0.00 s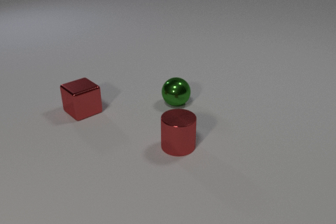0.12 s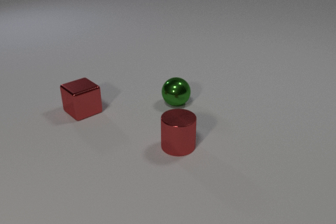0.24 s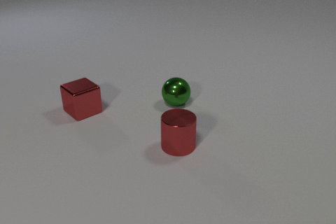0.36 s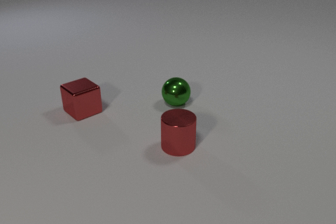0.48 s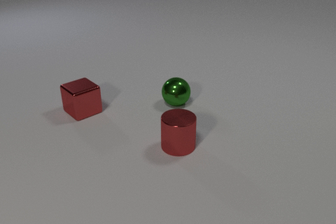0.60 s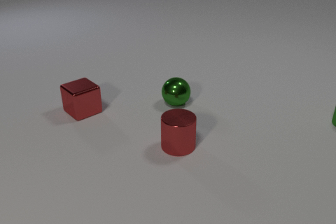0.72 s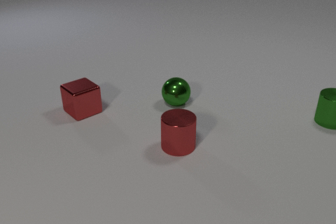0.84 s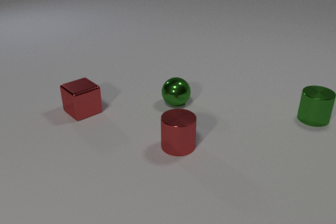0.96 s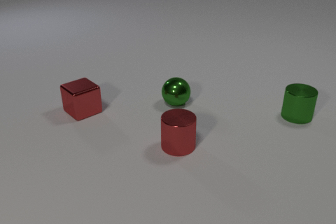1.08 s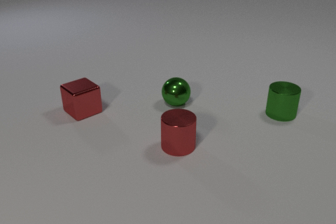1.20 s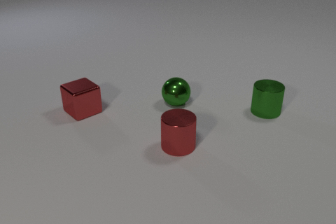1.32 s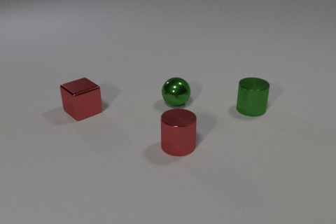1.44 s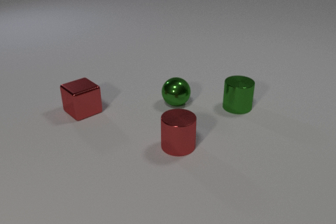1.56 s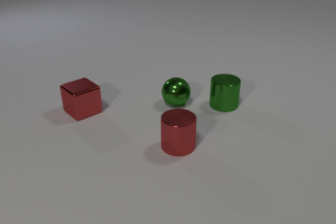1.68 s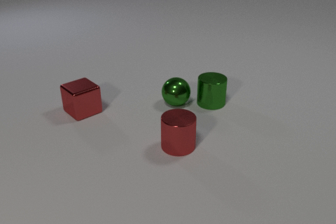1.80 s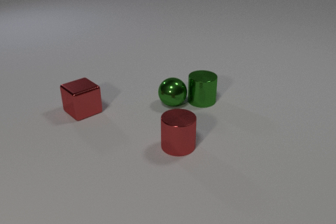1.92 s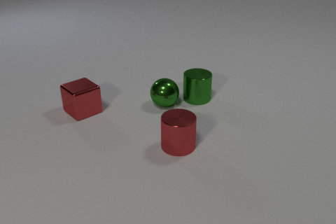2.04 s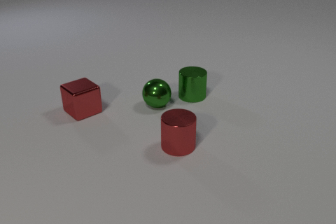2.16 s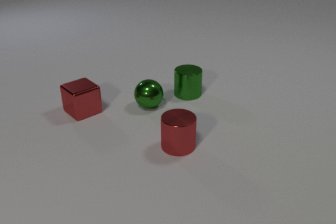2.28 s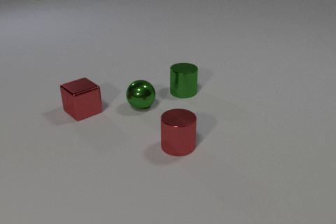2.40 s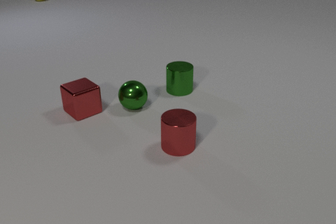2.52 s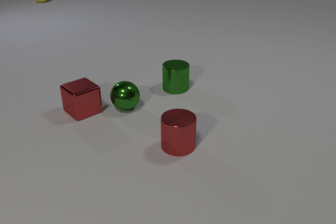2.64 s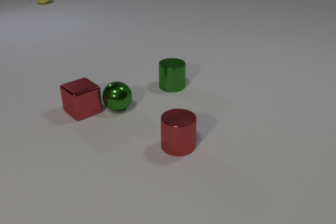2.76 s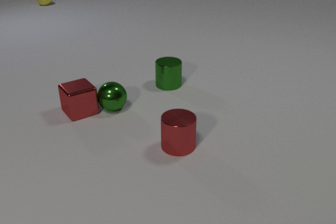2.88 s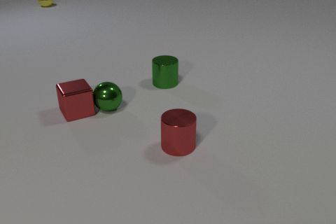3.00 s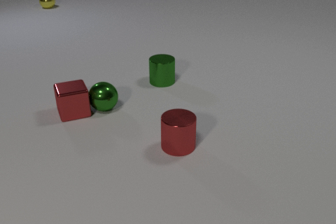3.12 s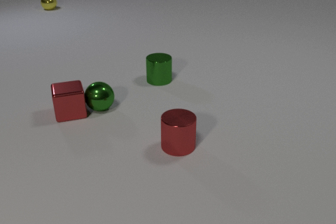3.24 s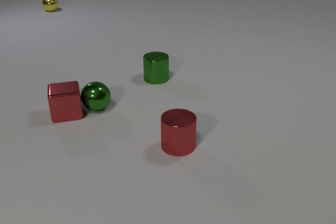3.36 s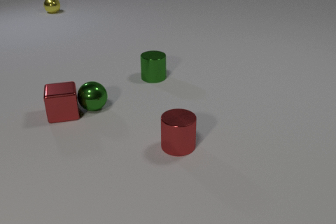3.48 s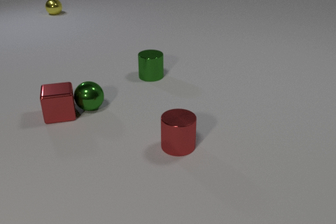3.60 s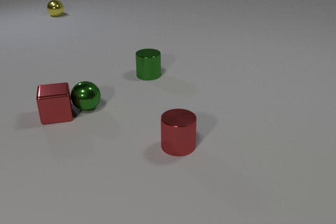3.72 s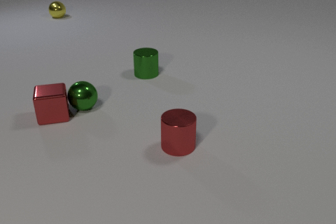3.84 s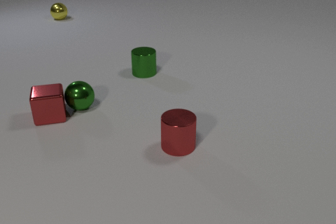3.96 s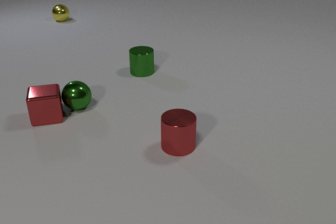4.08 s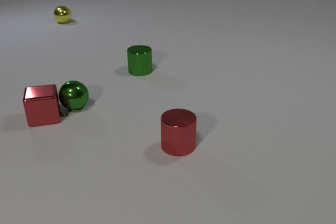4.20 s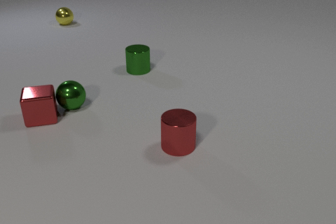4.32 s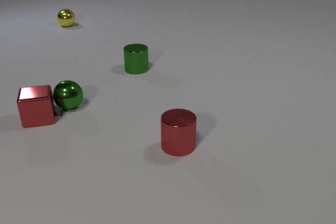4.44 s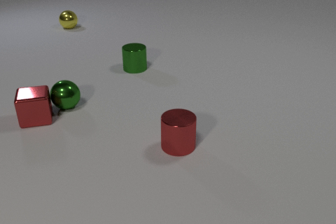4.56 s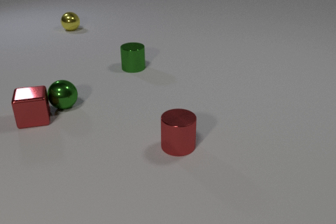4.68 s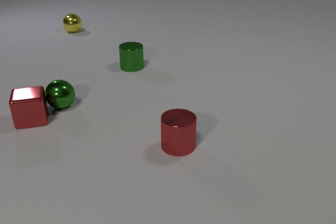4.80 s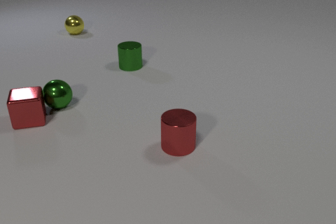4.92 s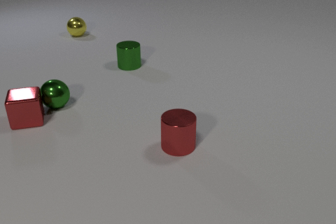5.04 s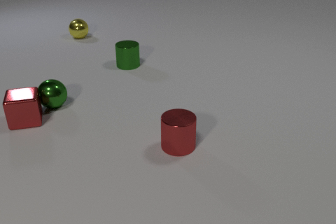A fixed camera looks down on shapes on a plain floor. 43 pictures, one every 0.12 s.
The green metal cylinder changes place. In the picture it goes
to the left.
The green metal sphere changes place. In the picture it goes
to the left.
0.00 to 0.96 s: The green metal cylinder comes in at the right edge, slides to the left.
0.96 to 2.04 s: The green metal cylinder slides to the left. The green metal sphere rolls to the left. The green metal cylinder and the green metal sphere collide.
2.04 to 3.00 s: The green metal cylinder slides away from the camera and to the left. The green metal sphere rolls to the left. The red metal cube slides to the left. The yellow metal sphere comes in at the top edge, rolls toward the camera. The green metal sphere and the red metal cube collide.
3.00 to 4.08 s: The green metal cylinder slides away from the camera and to the left. The green metal sphere rolls to the left. The red metal cube slides to the left. The yellow metal sphere rolls toward the camera.
4.08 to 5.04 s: The green metal cylinder slides away from the camera and to the left. The green metal sphere rolls to the left and away from the camera. The red metal cube slides to the left. The yellow metal sphere rolls toward the camera.
What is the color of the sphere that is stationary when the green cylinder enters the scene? green.
What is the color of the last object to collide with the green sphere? red.
Are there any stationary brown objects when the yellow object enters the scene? no.
